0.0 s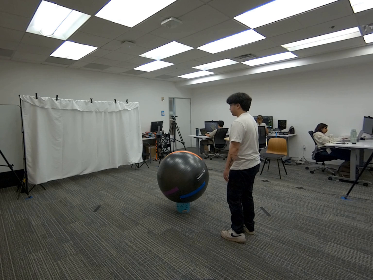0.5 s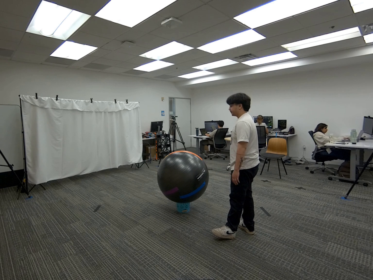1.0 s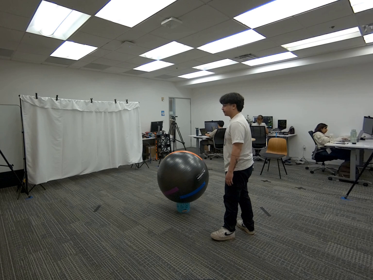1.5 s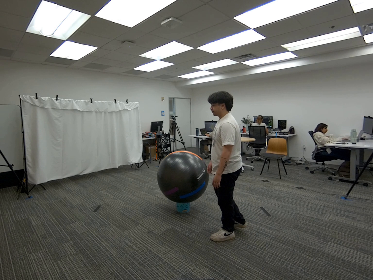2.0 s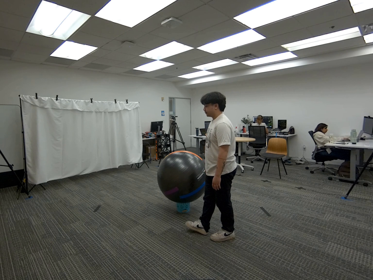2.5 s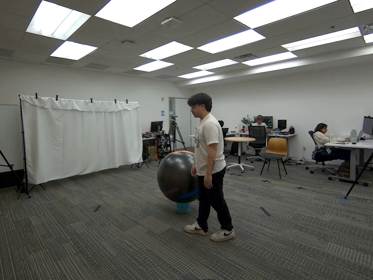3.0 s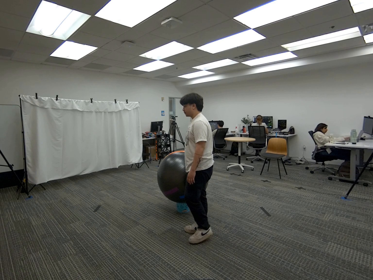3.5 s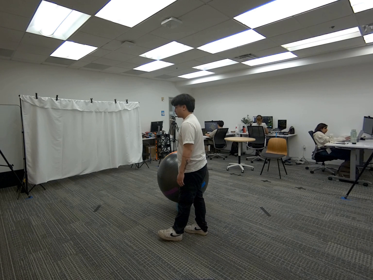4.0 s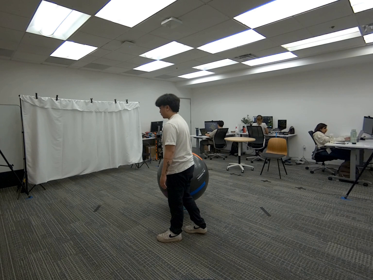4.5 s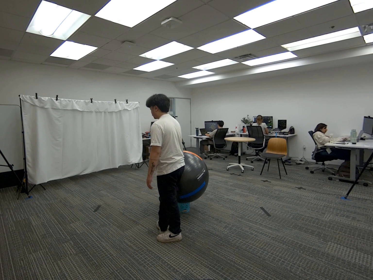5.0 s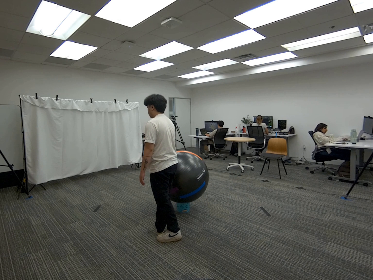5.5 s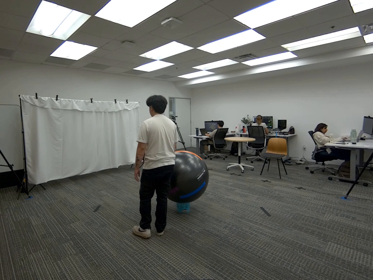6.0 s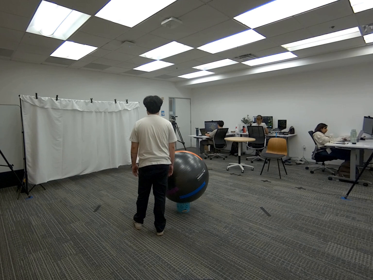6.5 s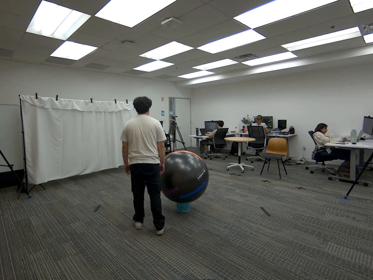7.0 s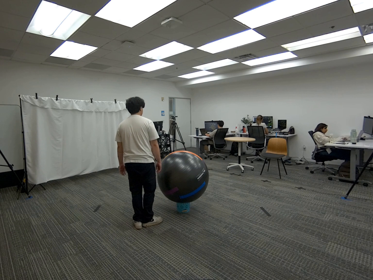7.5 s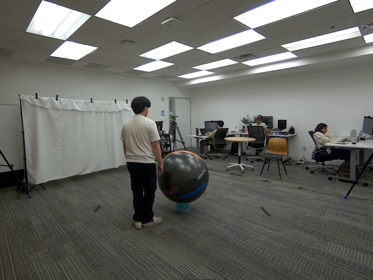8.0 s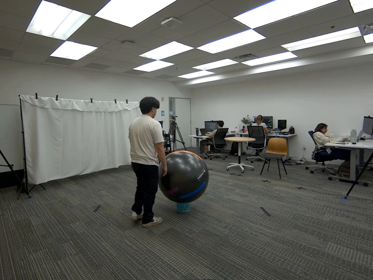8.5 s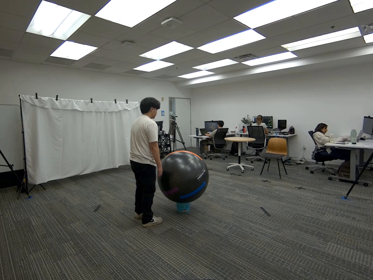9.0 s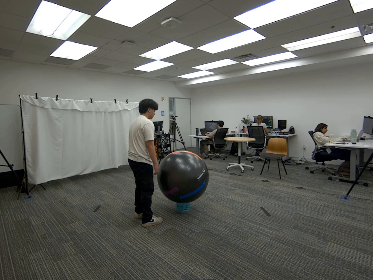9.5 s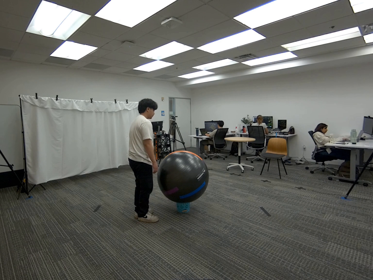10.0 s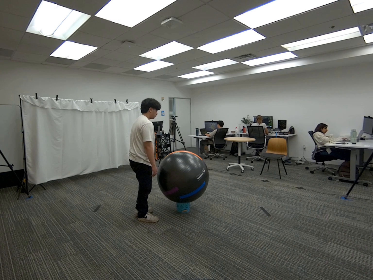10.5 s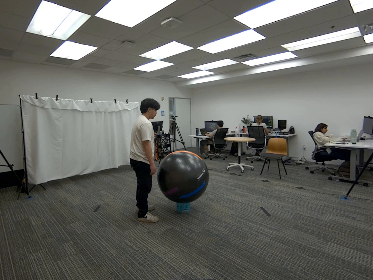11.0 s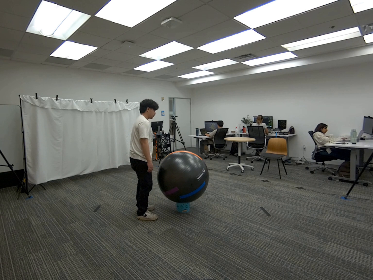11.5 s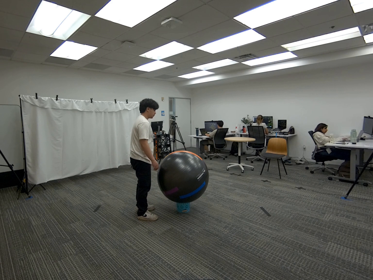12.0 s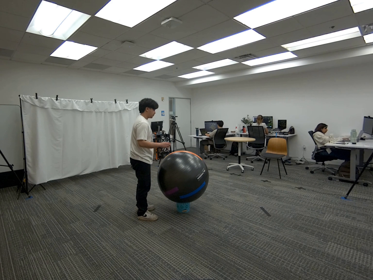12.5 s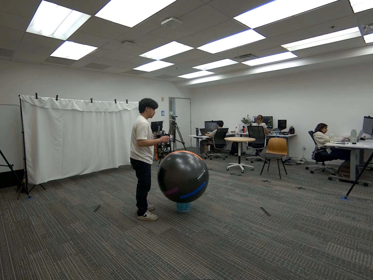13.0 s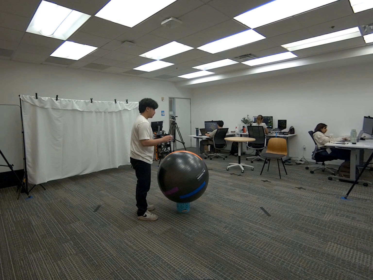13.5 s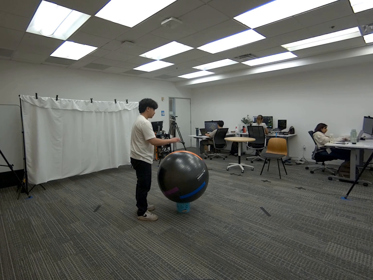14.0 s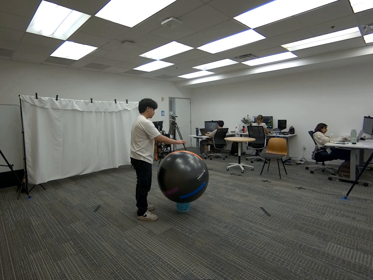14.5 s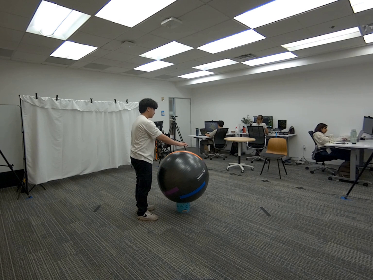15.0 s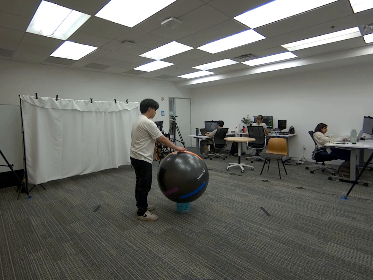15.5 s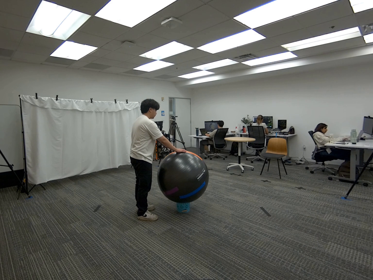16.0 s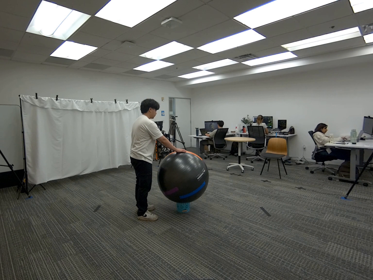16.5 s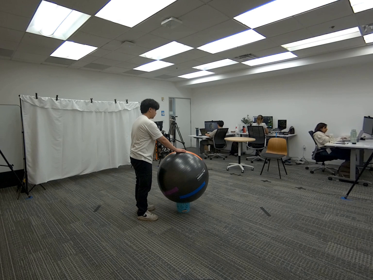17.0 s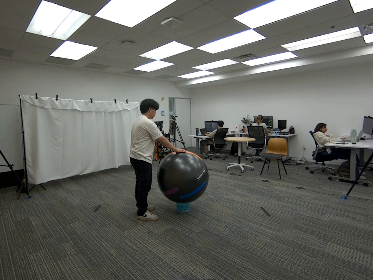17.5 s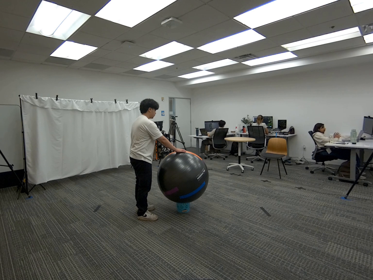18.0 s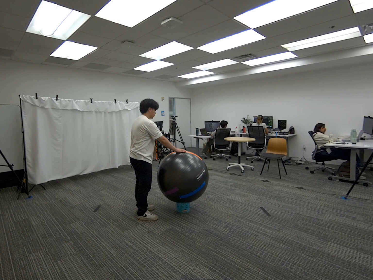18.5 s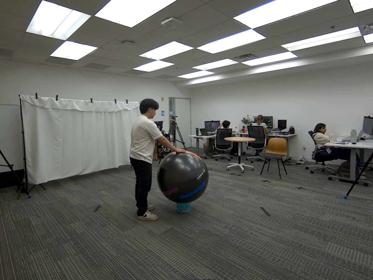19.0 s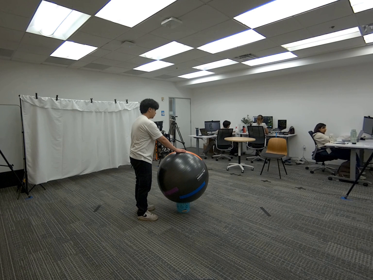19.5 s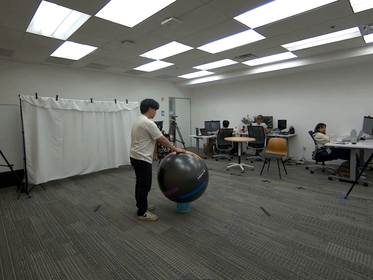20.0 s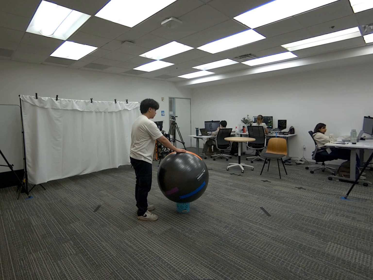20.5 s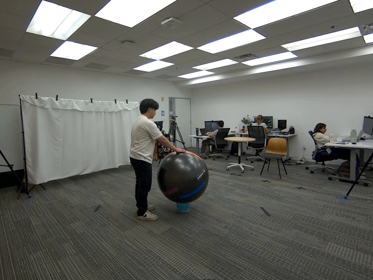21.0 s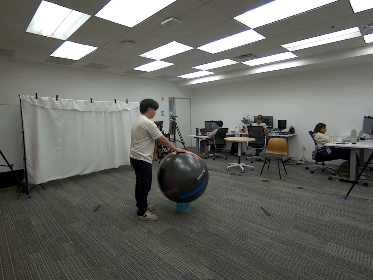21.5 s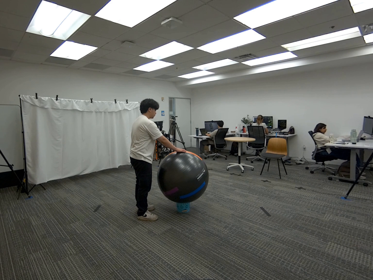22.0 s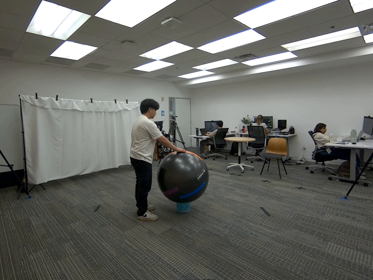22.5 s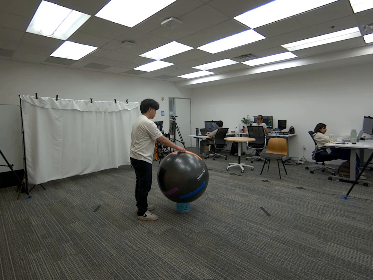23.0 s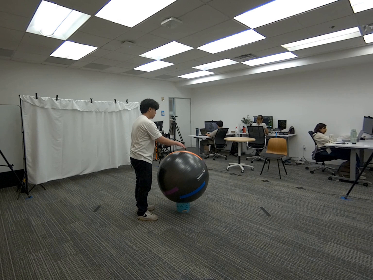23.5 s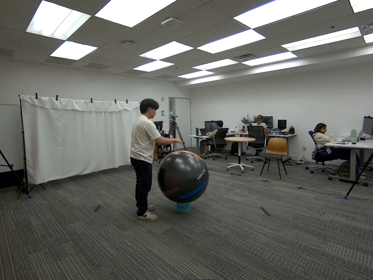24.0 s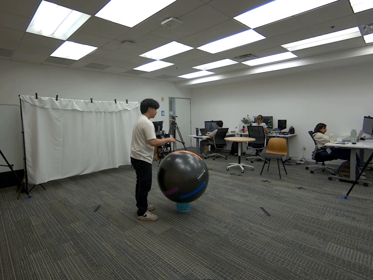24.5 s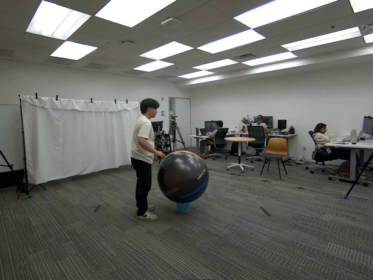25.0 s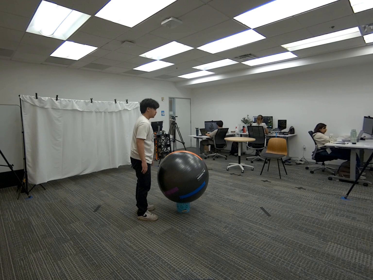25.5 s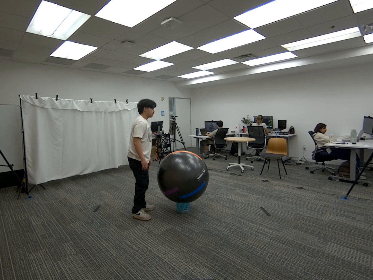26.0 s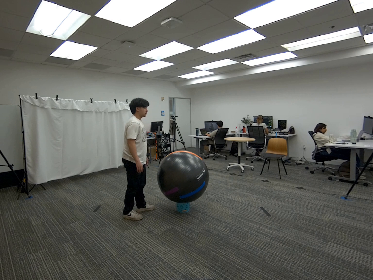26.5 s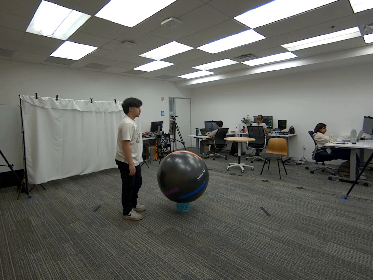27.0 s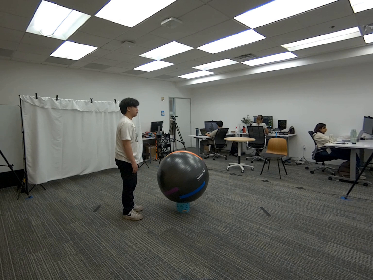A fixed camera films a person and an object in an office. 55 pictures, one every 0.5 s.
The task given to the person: Walk over to the yoga ball in the center of the bounding area and touch the yoga ball with your right hand.
